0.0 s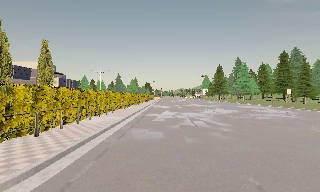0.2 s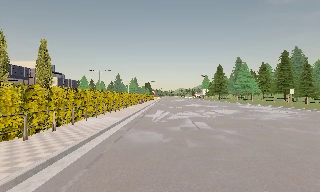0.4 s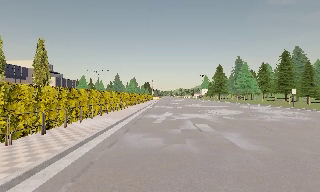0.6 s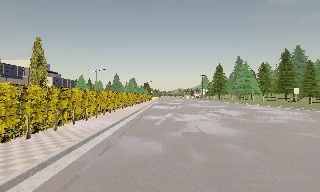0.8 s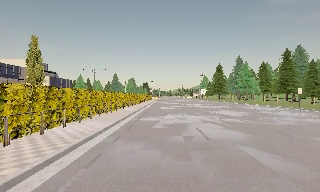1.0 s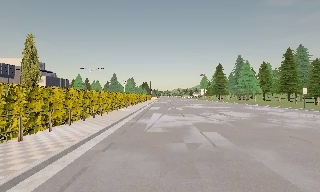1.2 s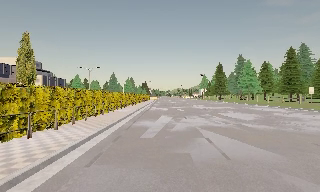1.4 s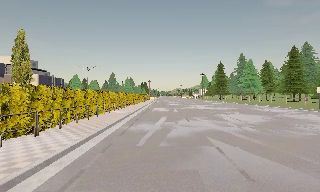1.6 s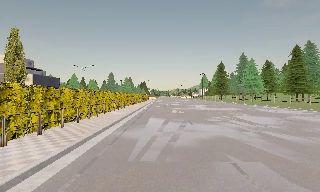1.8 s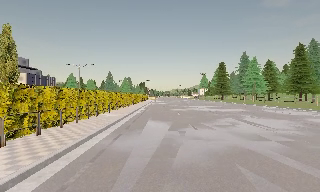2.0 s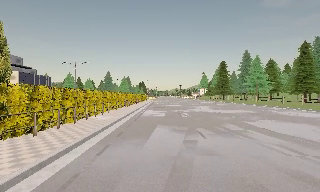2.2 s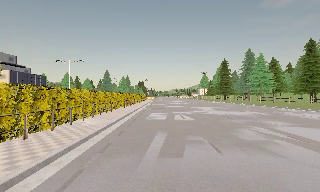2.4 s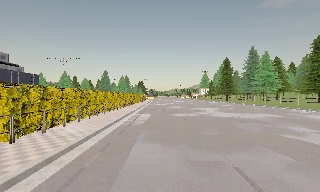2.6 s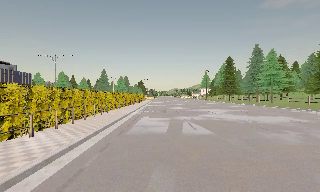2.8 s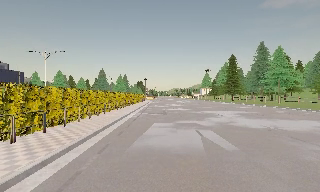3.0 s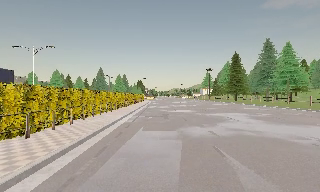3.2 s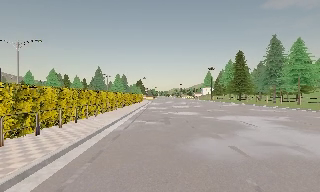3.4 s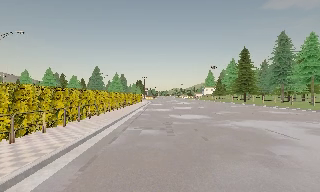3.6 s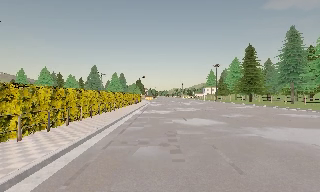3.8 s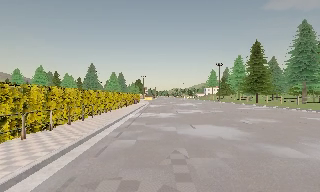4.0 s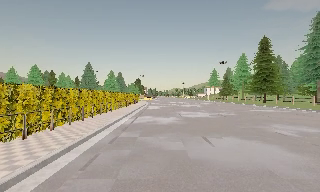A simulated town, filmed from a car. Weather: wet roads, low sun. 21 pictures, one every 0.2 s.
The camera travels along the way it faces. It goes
forward.
0.0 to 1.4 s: The camera travels forward, about 5 m, so what stands in front looms larger. It gains speed.
1.4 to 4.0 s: The camera travels forward, about 25 m, so what stands in front looms larger. It gains speed.
The film runs forward here.
